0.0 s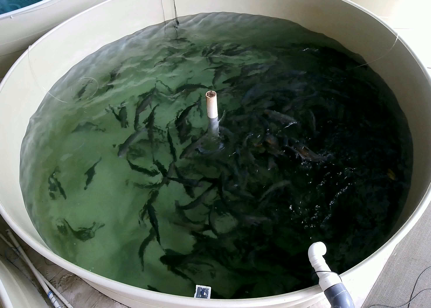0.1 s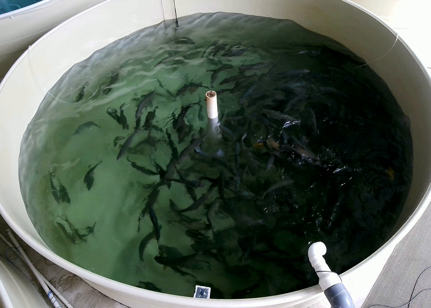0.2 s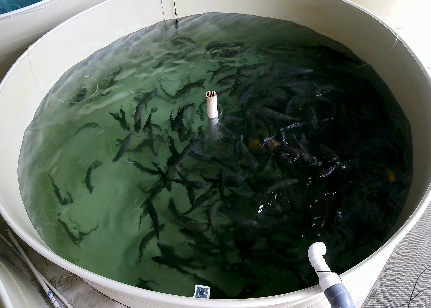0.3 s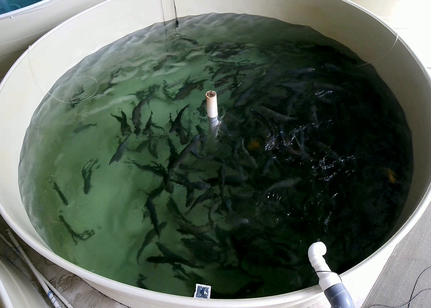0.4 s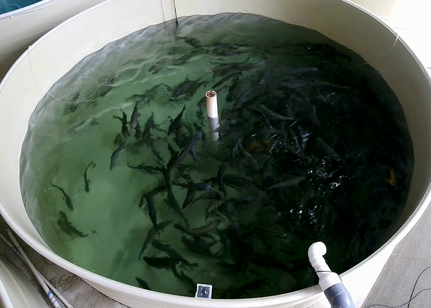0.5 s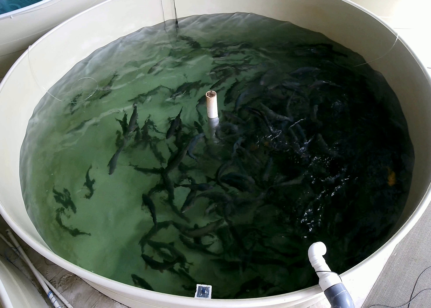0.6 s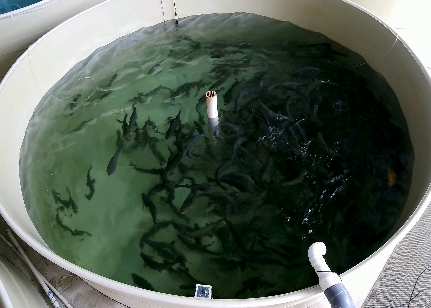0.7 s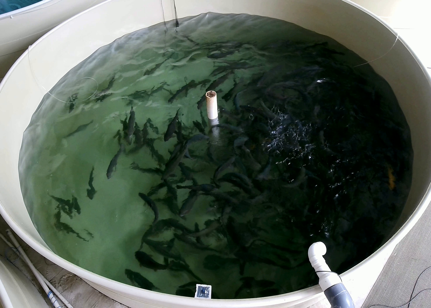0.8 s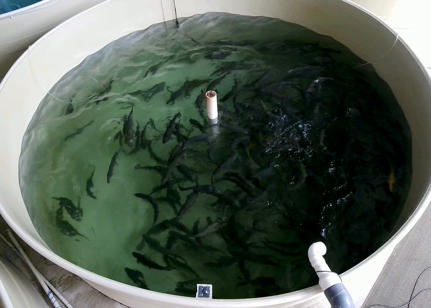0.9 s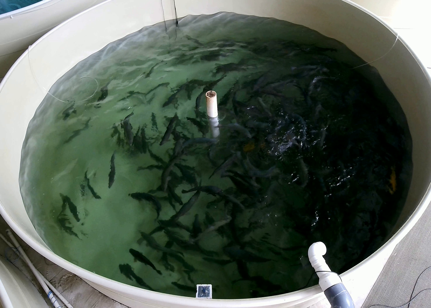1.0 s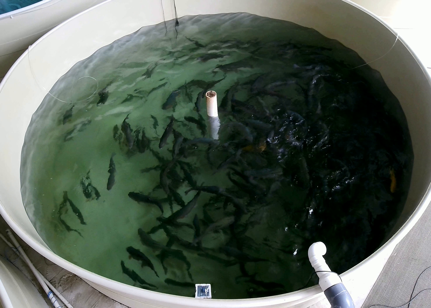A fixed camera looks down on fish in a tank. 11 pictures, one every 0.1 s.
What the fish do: Foraging.
